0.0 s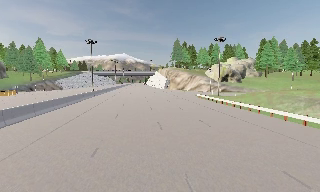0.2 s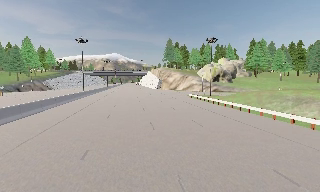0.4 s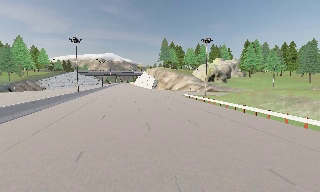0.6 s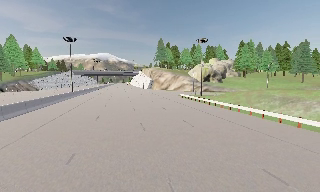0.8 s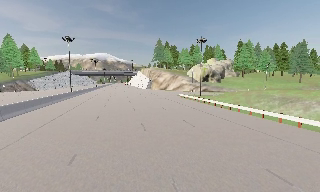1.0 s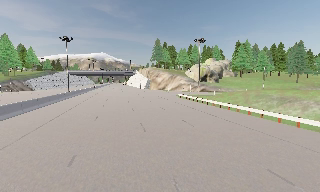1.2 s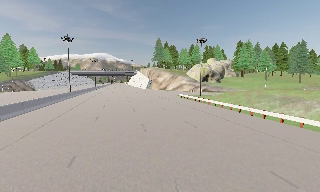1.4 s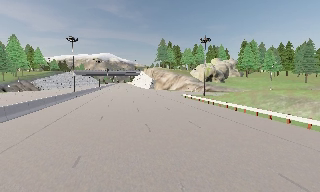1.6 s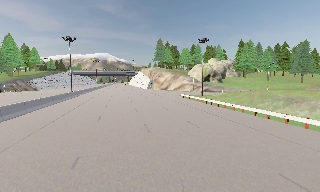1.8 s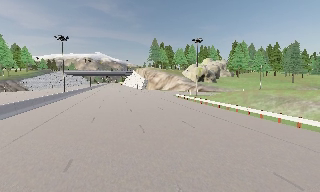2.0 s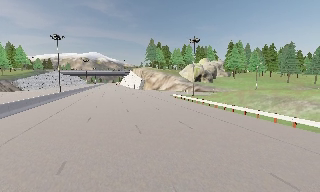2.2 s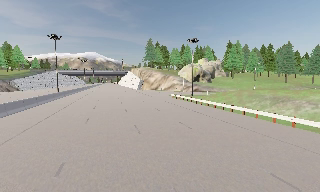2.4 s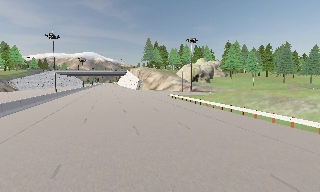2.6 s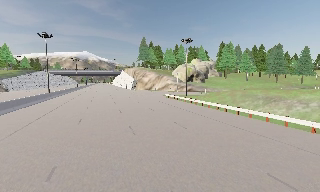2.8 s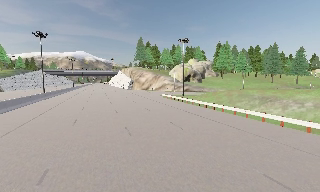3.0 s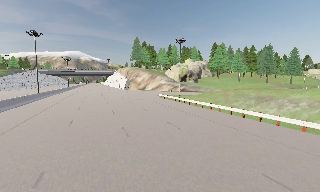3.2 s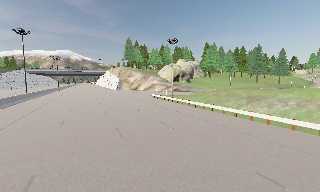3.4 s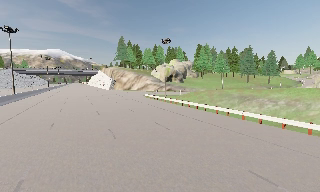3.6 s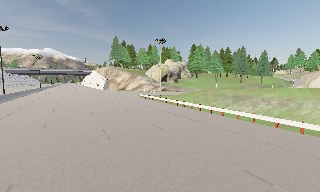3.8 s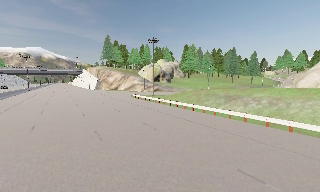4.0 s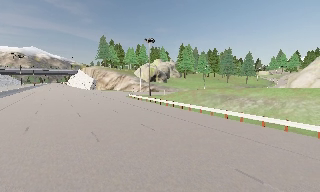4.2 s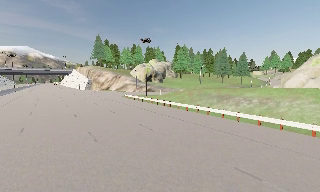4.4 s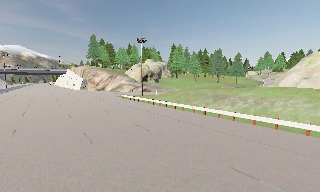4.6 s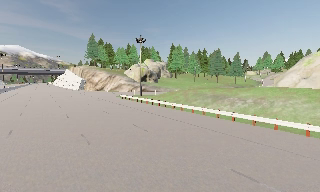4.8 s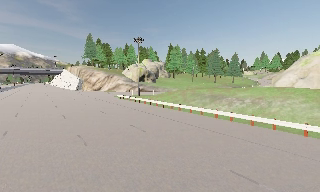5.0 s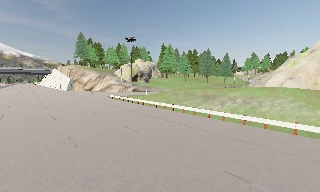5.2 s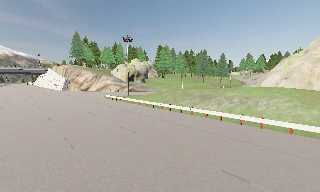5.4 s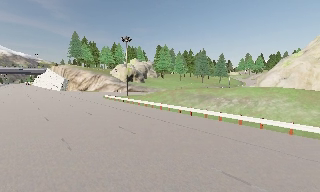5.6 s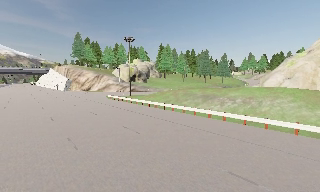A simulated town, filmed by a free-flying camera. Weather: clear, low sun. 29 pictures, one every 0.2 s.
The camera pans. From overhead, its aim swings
clockwise.
The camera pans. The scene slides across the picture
to the left.
0.0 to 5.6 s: The camera pans to its right, which is clockwise from overhead, by about 35 degrees. It travels forward and to its left, about 2.5 m.
The film runs forward here.
